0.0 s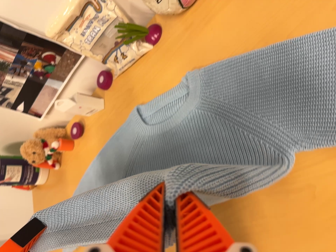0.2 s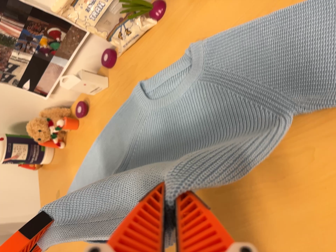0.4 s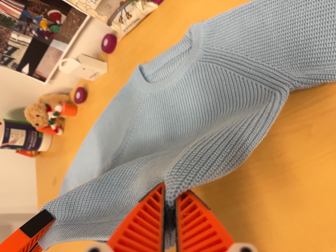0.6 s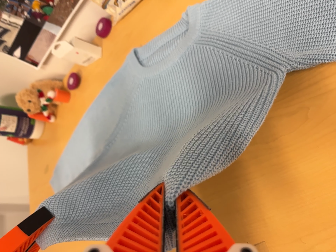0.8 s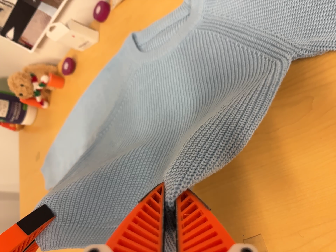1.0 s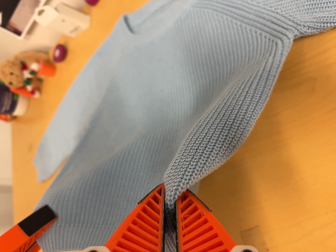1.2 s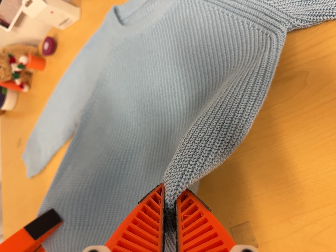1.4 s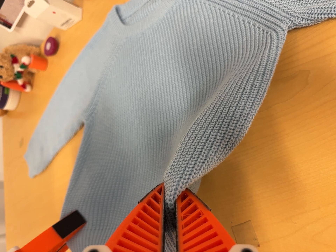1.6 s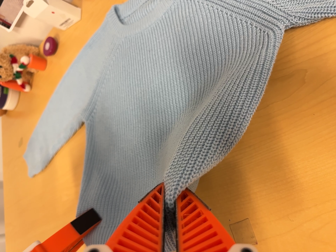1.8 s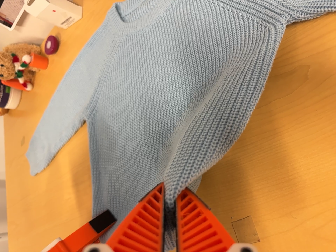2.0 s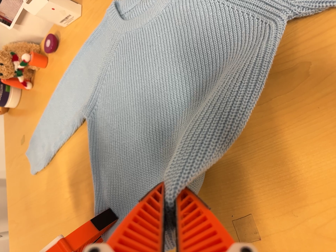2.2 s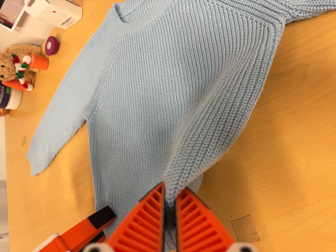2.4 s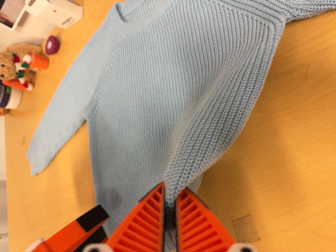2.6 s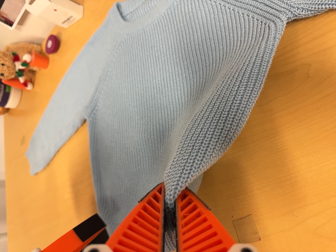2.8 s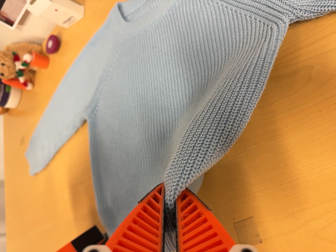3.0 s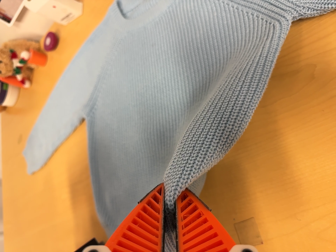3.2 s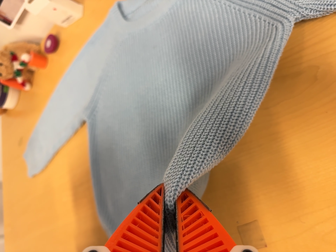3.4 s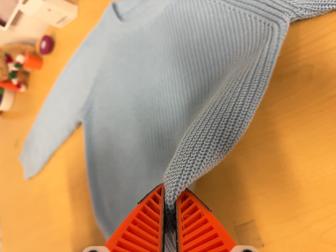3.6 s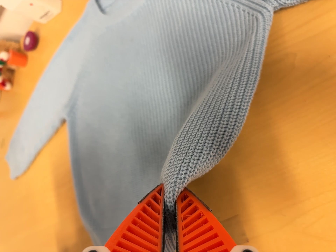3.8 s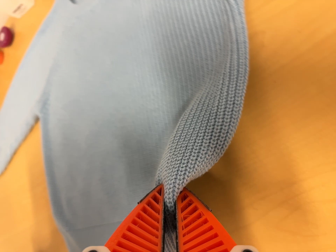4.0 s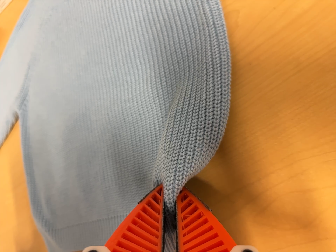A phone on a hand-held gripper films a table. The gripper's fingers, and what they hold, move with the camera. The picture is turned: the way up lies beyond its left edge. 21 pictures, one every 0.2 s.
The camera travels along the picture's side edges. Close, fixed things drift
upward.
0.0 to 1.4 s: The camera travels toward the bottom of its view, about 12 cm, so close, fixed things drift upward.
1.4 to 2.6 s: The camera keeps its place and its aim.
2.6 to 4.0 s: The camera travels to its right and forward, about 9 cm, so close, fixed things drift to the left.
The film runs backward here.
